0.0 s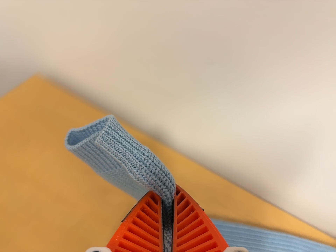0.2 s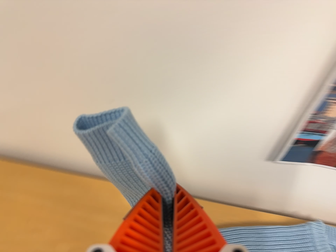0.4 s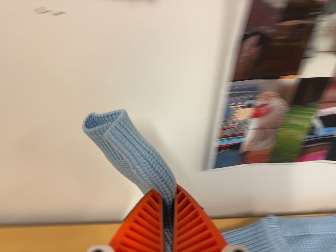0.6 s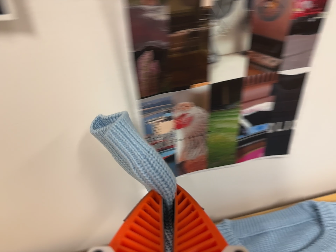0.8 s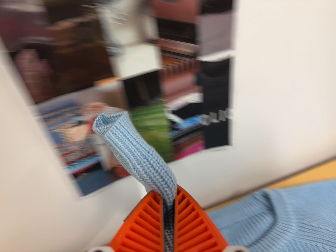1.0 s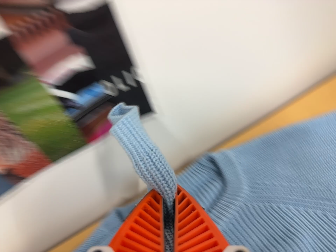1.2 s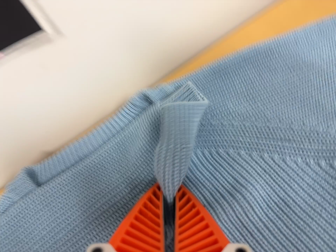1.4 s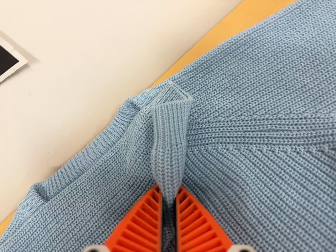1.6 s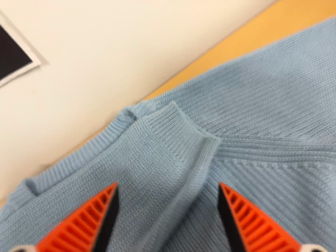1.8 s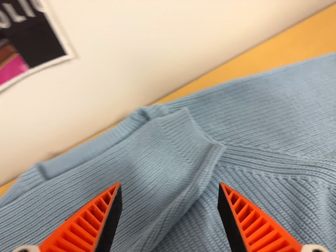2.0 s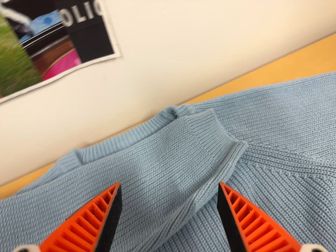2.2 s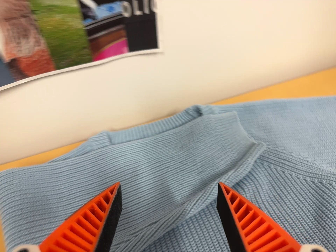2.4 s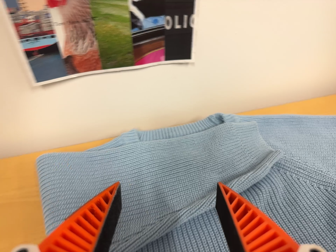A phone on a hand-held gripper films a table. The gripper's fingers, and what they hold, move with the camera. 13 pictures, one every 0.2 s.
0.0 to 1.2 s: The scene slides to the left, as the camera pans about 20 degrees to its right. It travels to its right, about 50 cm, so close, fixed things drift to the left. Its aim tips toward the bottom of its view by about 15 degrees. It rolls about its line of sight by about 60 degrees, and the scene rotates counterclockwise.
1.2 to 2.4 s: The camera travels backward, toward the bottom of its view and to its left, about 20 cm, so what stands in front gets smaller. Its aim tips toward the top of its view by about 20 degrees. It rolls about its line of sight by about 20 degrees, and the scene rotates clockwise.
The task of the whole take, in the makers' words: left arm across.
The film runs forward here.
